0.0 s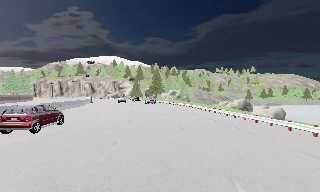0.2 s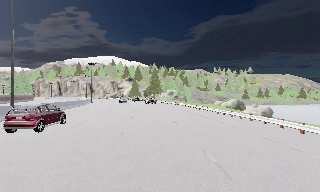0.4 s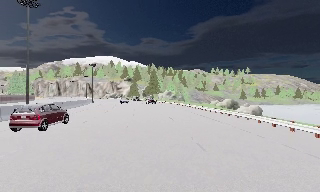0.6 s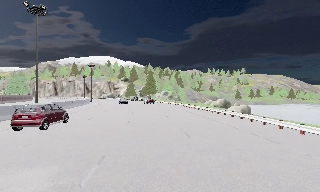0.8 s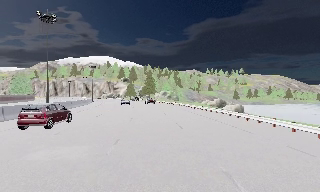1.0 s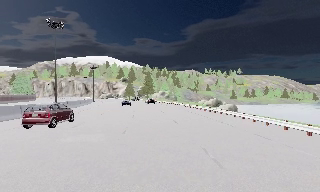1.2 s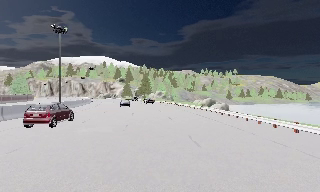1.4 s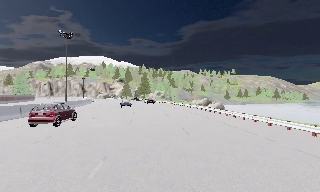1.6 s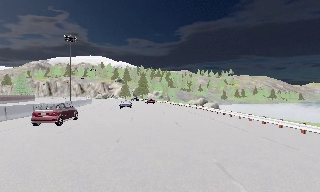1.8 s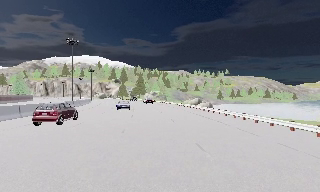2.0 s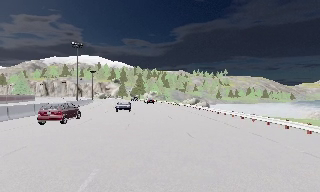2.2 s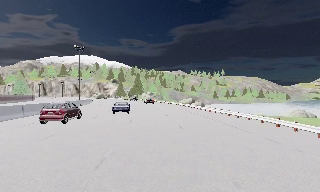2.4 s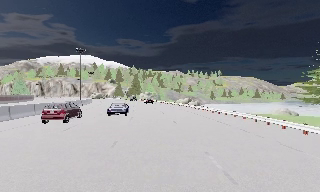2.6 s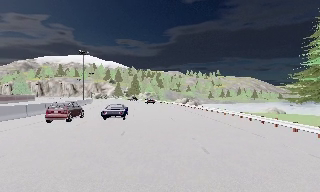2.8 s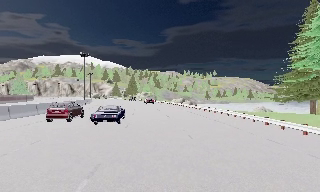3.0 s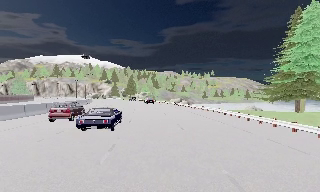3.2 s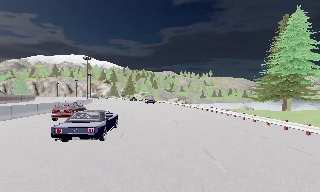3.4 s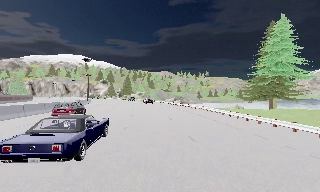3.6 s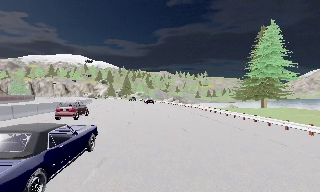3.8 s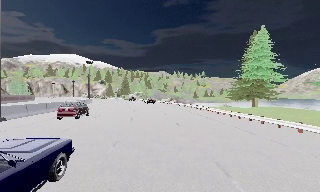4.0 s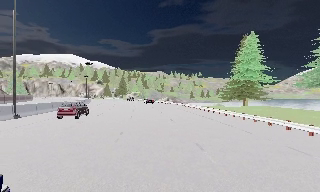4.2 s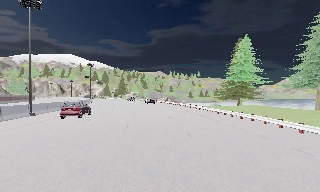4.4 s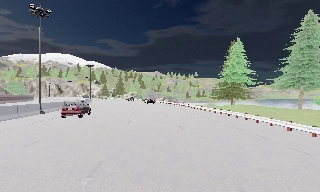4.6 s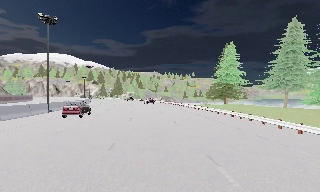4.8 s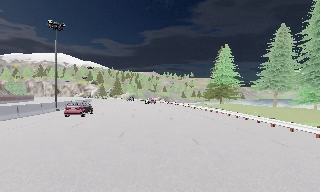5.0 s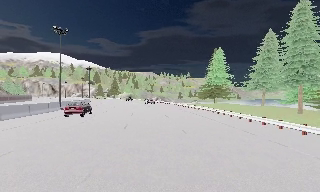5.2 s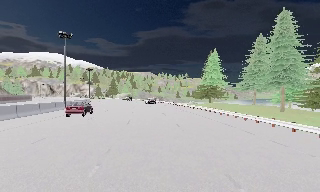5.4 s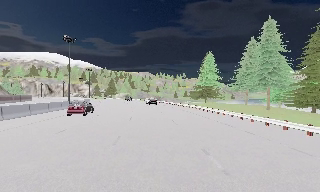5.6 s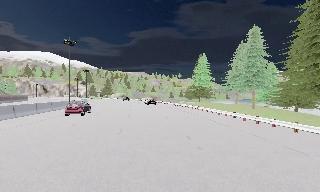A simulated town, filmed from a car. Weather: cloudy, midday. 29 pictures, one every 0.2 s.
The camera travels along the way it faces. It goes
backward.
0.0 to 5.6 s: The camera swings to its right by about 20 degrees, and the scene slides to the left. It travels backward, about 55 m, so what stands in front gets smaller.
The film runs backward here.
